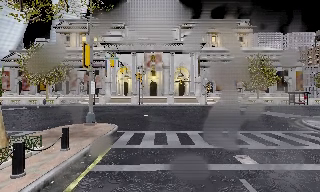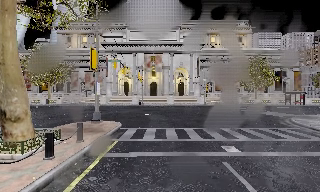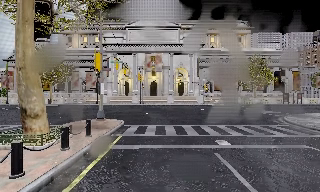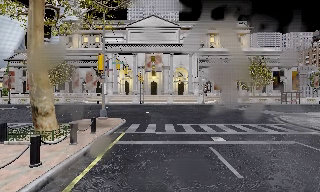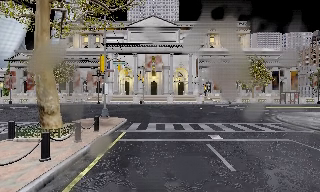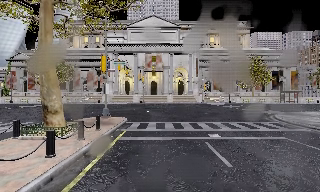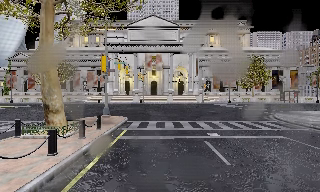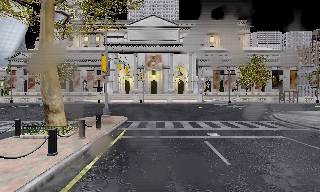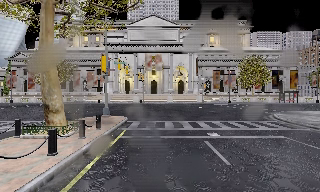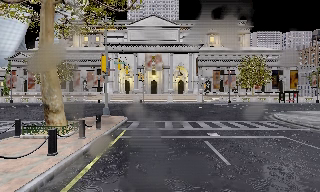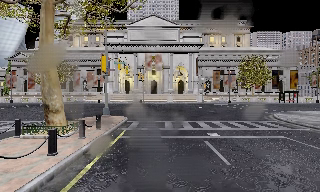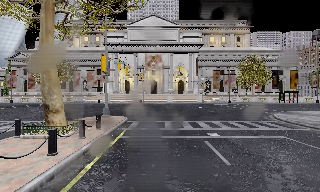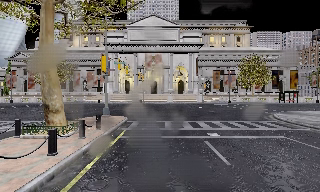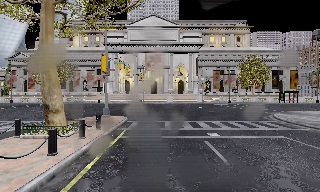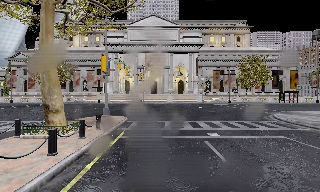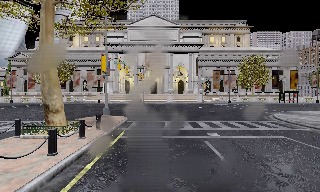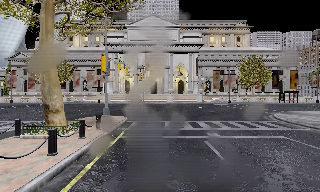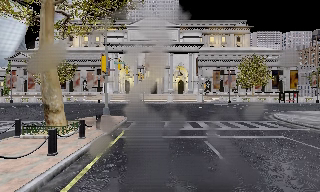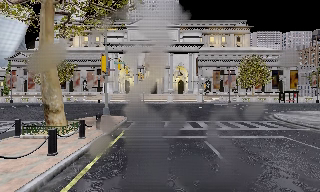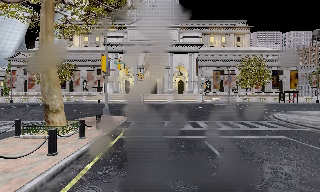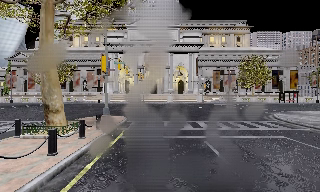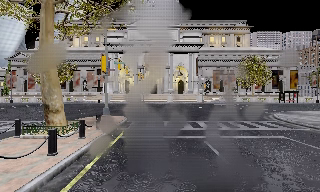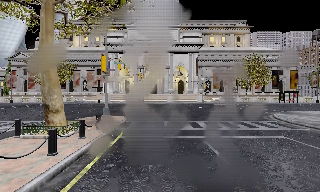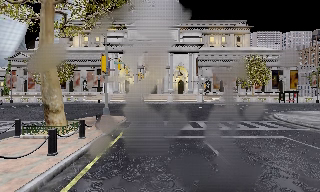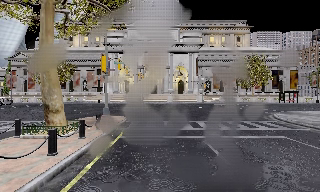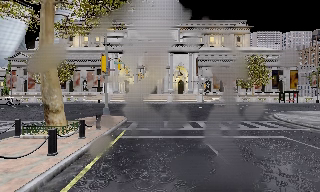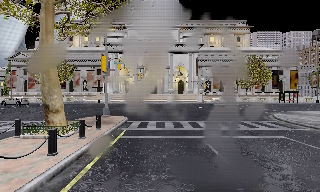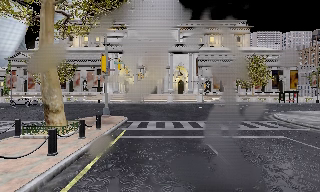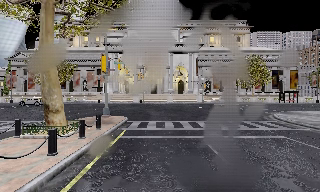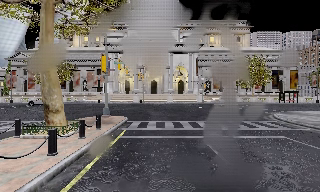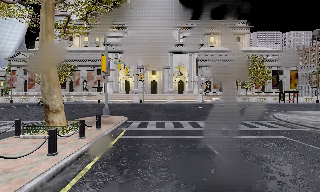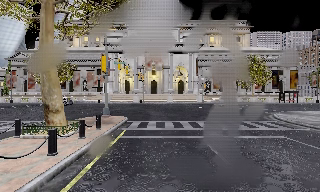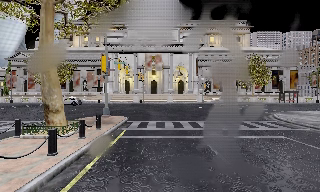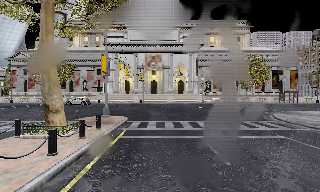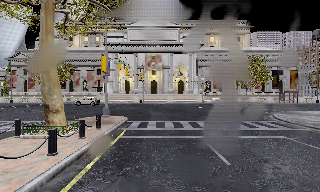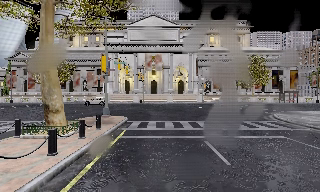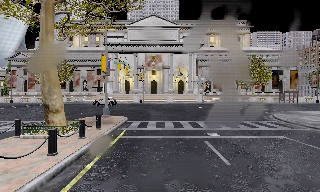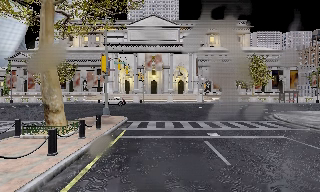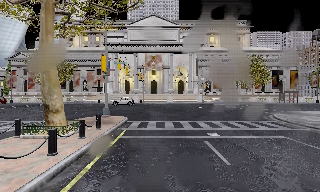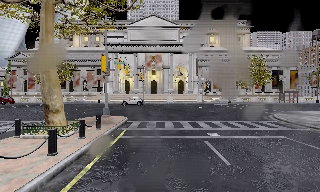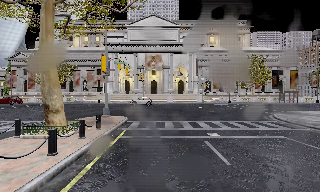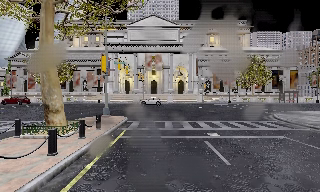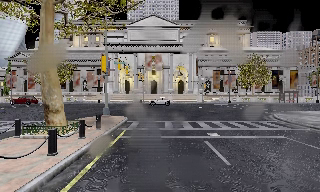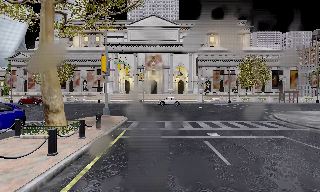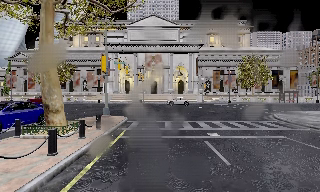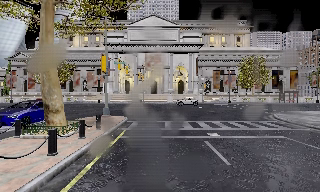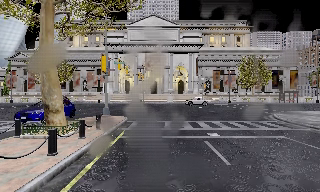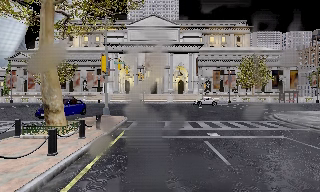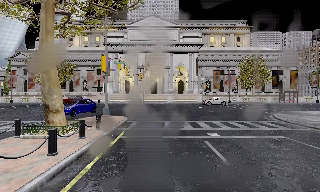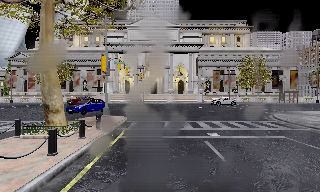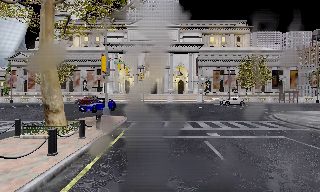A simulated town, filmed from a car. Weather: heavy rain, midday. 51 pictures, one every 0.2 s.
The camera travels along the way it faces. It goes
backward.
0.0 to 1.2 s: The camera travels backward, about 2.5 m, so what stands in front gets smaller. It loses speed.
1.2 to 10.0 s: The camera keeps its place and its aim.
The film runs backward here.
